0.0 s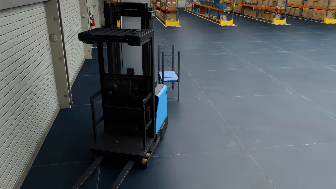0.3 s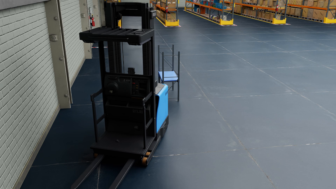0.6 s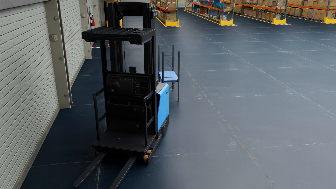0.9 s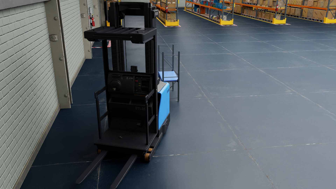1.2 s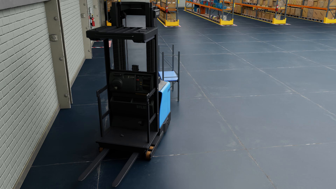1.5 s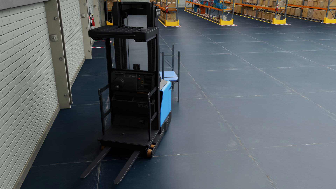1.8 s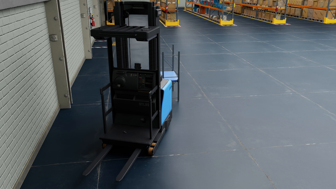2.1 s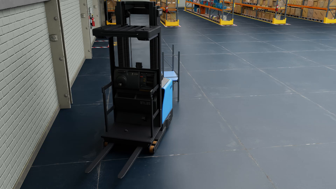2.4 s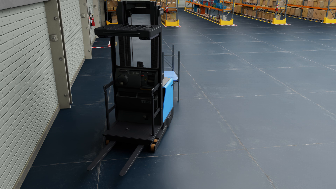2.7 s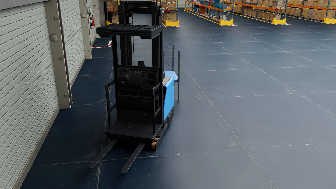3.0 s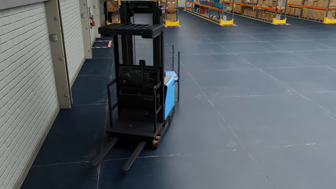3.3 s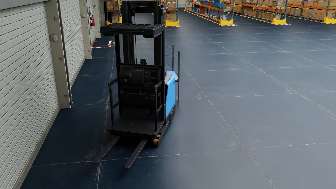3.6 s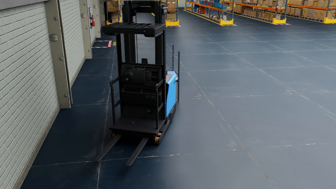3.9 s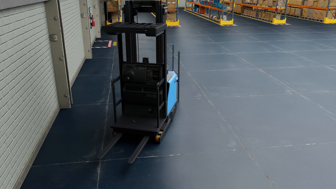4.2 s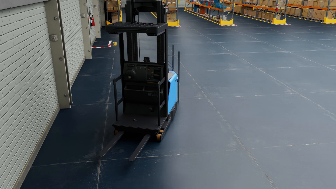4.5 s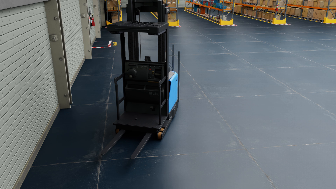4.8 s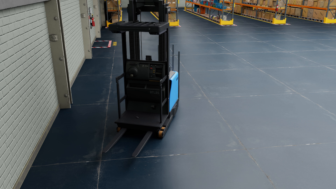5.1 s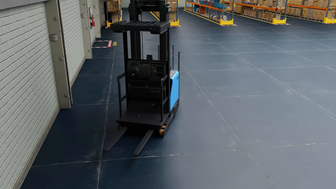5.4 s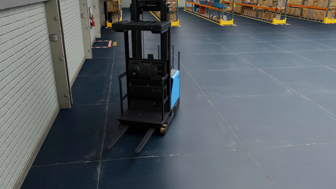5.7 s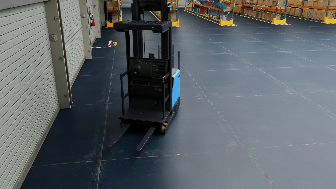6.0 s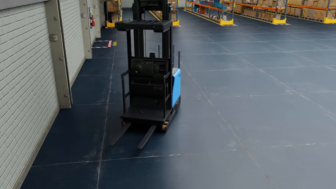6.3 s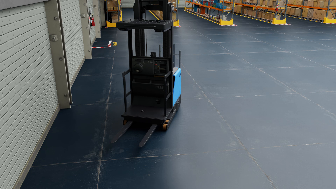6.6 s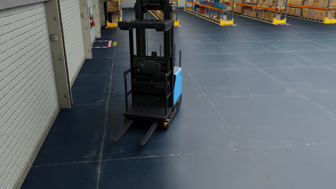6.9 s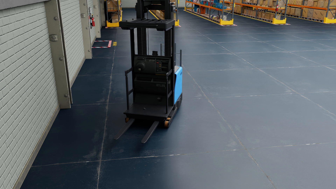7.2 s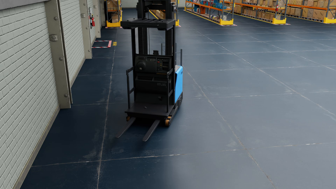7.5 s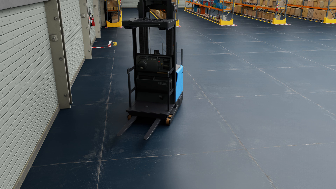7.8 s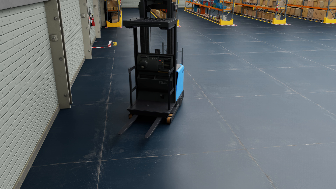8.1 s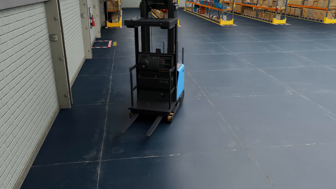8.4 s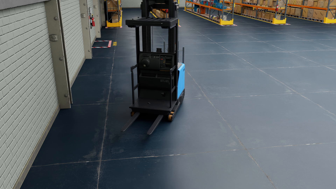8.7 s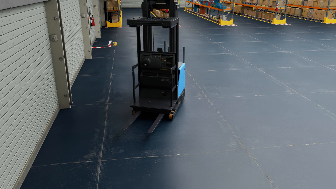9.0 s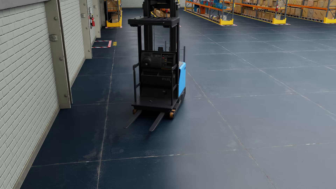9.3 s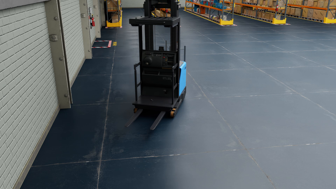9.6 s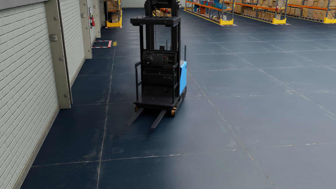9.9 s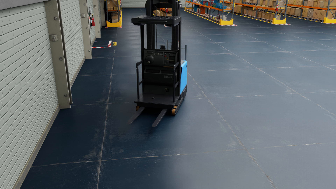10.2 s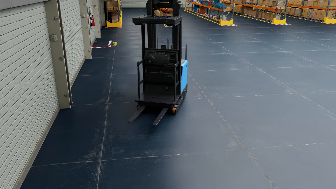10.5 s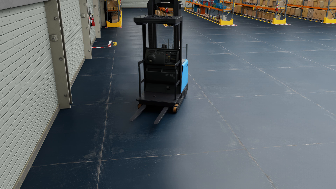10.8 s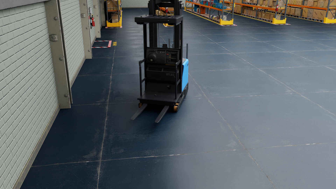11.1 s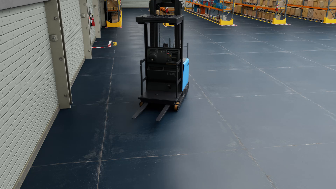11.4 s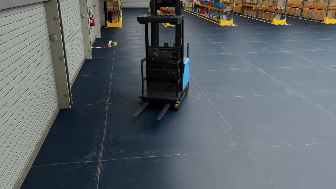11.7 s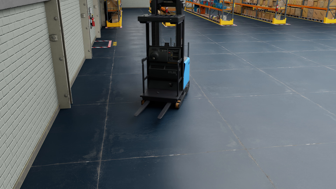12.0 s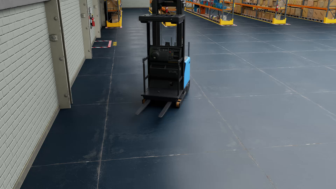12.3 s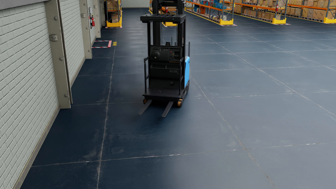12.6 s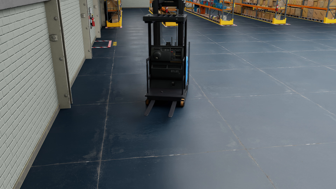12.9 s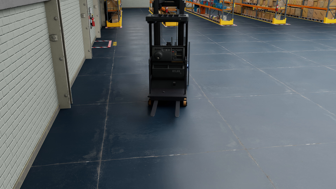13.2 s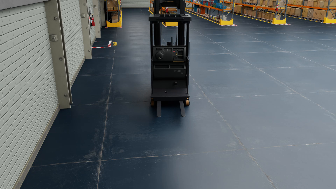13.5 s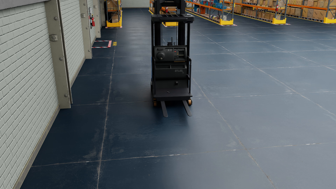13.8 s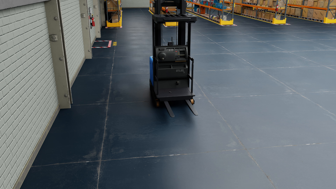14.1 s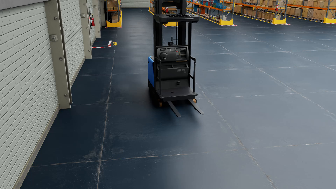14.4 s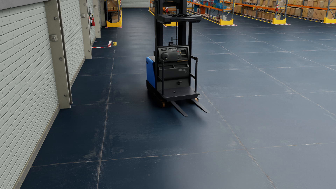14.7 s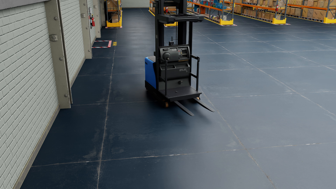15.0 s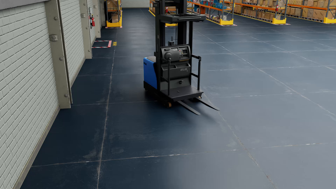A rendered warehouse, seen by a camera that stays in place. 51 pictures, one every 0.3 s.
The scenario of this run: A forklift runs into an object in its way.
